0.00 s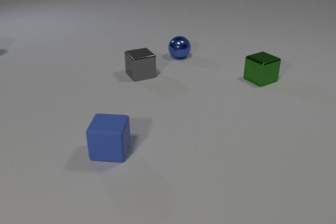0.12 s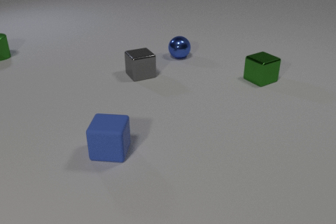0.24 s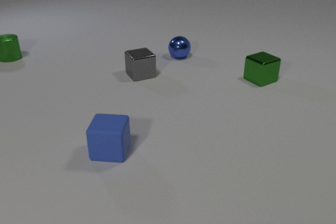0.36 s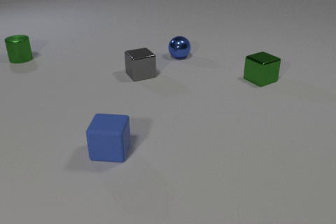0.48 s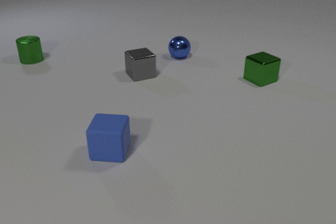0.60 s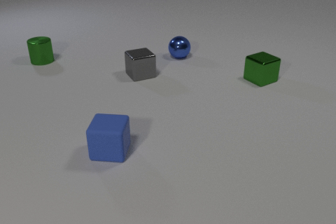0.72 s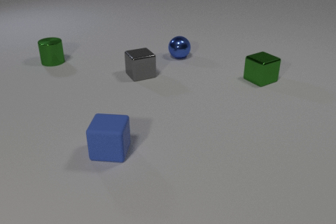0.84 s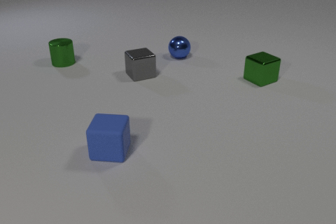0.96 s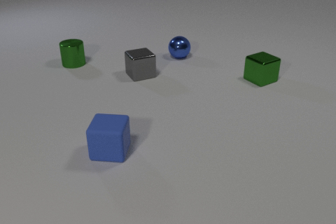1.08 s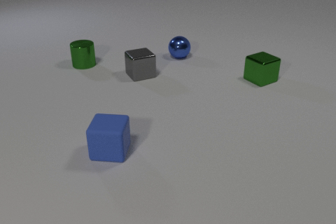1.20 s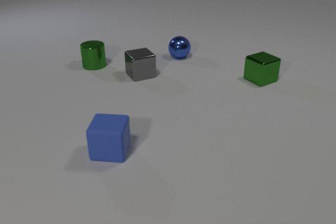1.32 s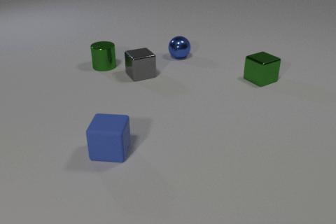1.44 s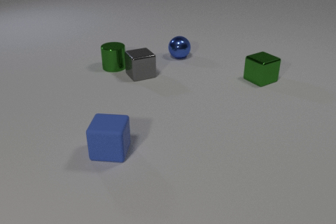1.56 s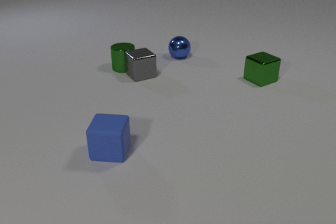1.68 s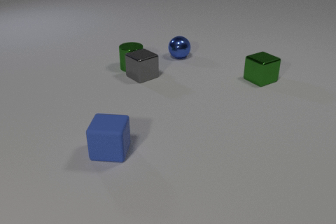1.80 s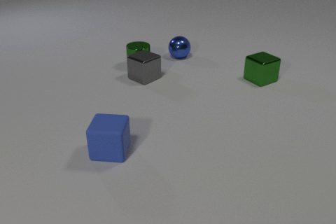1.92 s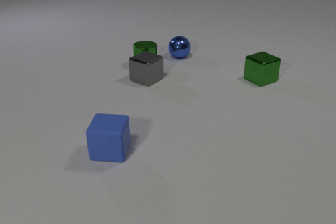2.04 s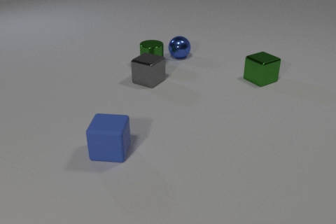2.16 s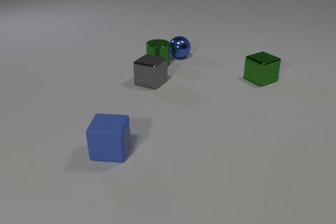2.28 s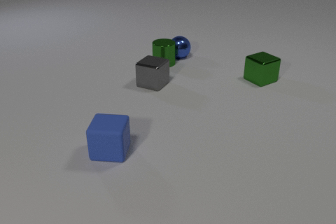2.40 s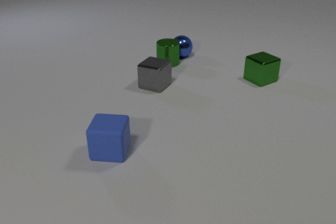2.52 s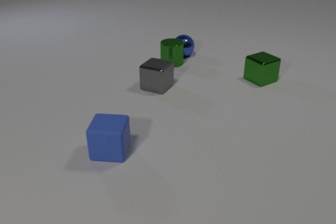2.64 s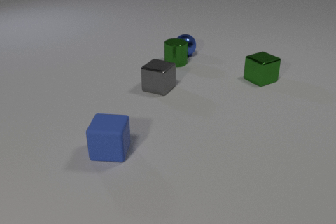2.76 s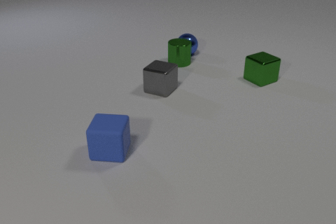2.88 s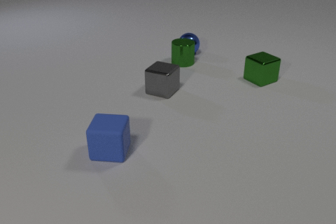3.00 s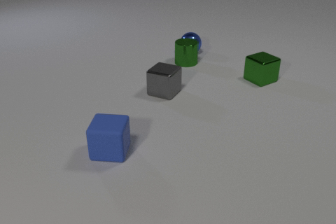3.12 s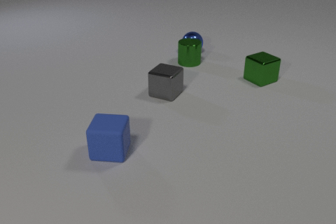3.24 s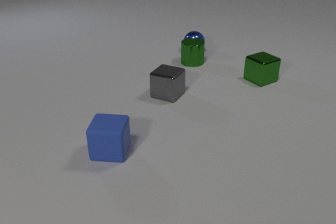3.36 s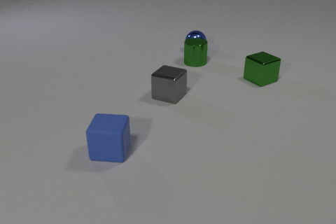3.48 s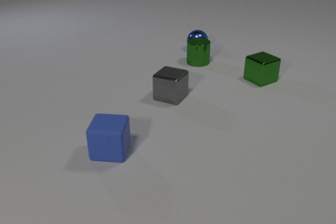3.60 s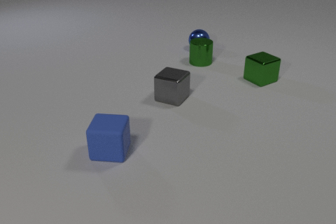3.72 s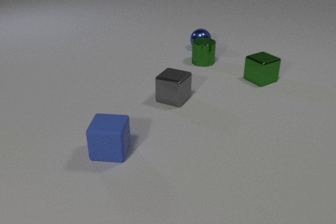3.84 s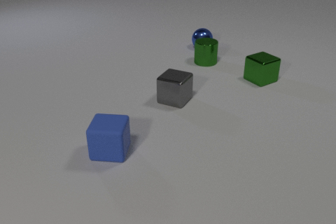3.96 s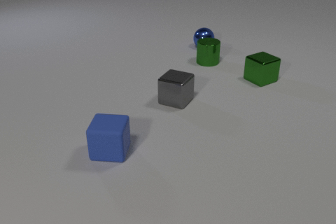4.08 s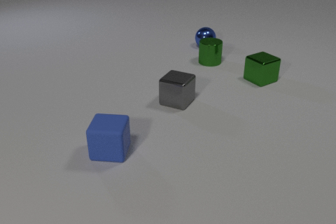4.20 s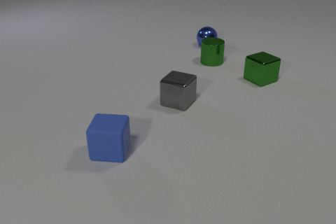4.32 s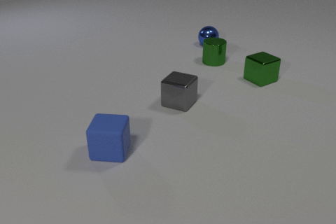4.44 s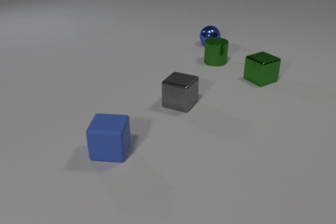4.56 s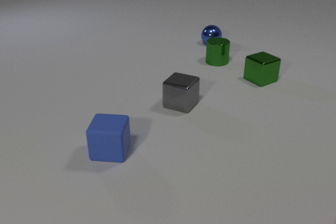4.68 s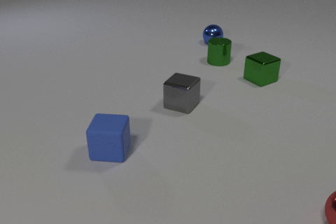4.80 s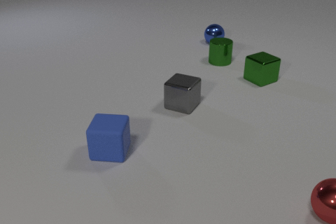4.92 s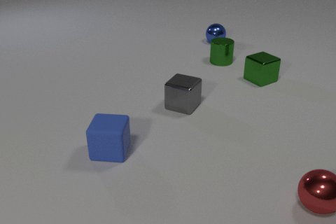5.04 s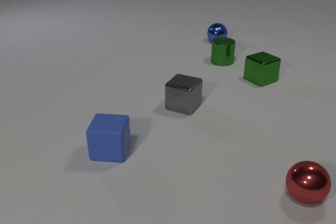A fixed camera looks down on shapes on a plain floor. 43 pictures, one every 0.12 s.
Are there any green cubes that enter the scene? no.
What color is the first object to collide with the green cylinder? gray.
How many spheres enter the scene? 1.
0.00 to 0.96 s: The green metal cylinder comes in at the left edge, slides to the right and toward the camera.
0.96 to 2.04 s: The green metal cylinder slides to the right. The gray metal cube slides toward the camera and to the right, spins so that its near face slides to the right, counterclockwise seen from above. The green metal cylinder and the gray metal cube collide.
2.04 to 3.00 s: The green metal cylinder slides to the right. The gray metal cube slides toward the camera and to the right. The blue metal sphere rolls away from the camera and to the right. The green metal cylinder and the blue metal sphere collide.
3.00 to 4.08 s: The green metal cylinder slides to the right. The gray metal cube slides toward the camera and to the right. The blue metal sphere rolls away from the camera and to the right.
4.08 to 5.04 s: The green metal cylinder slides to the right. The gray metal cube slides toward the camera and to the right. The red metal sphere comes in at the right edge, rolls to the left and away from the camera. The blue metal sphere rolls away from the camera and to the right.
